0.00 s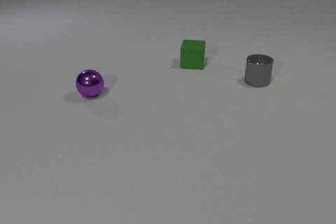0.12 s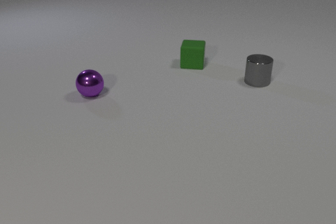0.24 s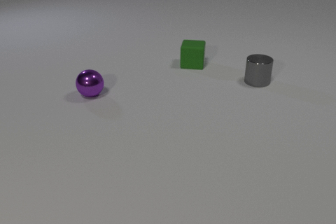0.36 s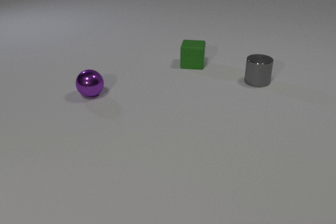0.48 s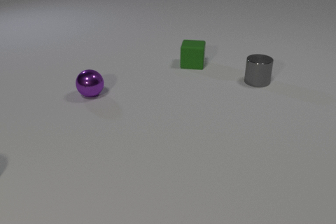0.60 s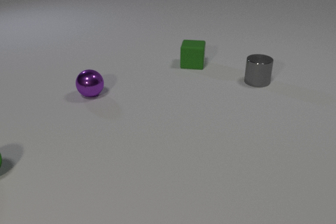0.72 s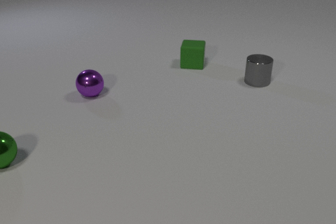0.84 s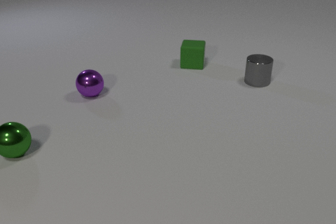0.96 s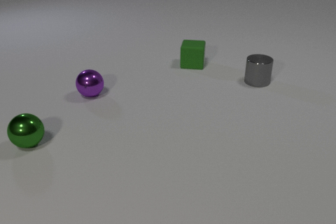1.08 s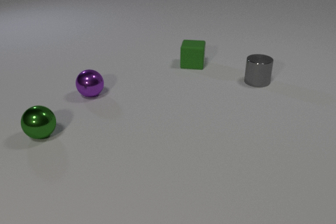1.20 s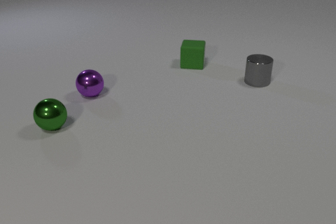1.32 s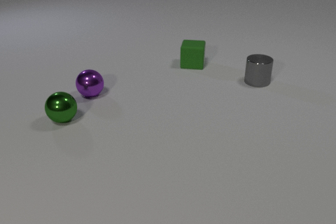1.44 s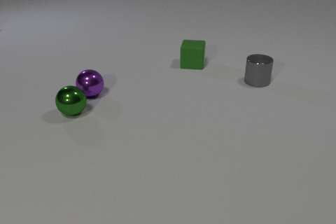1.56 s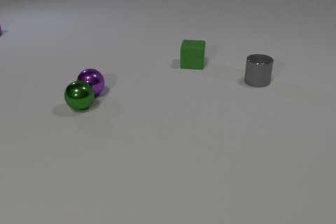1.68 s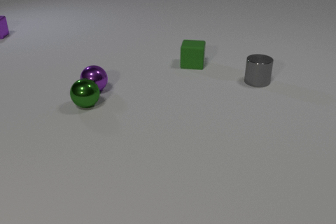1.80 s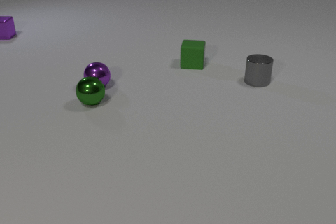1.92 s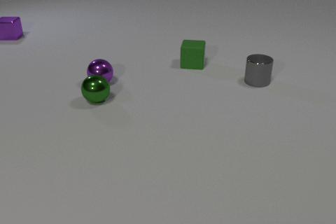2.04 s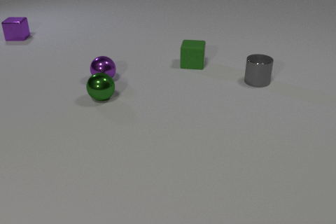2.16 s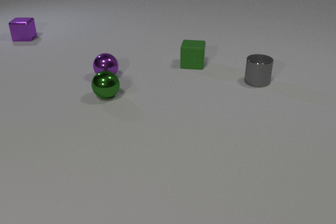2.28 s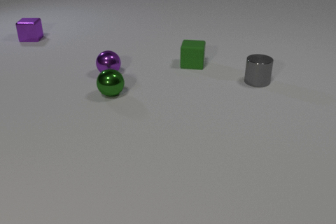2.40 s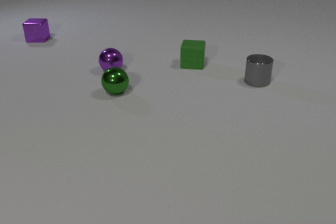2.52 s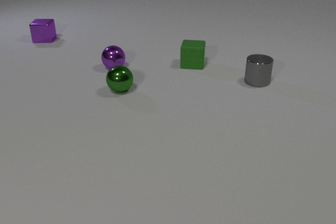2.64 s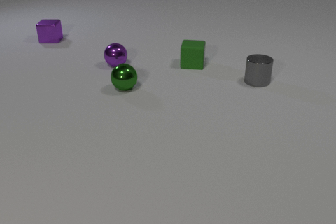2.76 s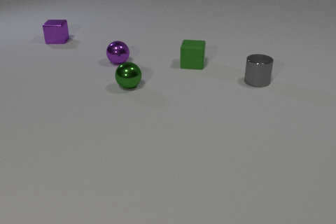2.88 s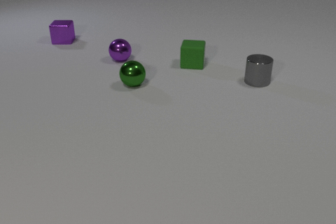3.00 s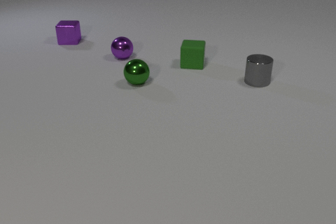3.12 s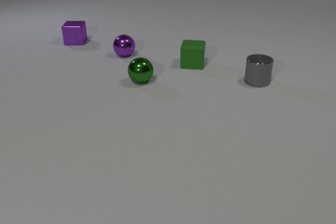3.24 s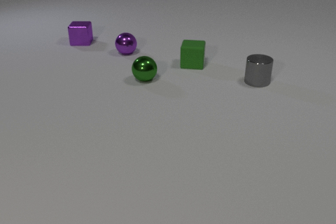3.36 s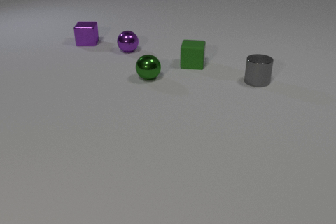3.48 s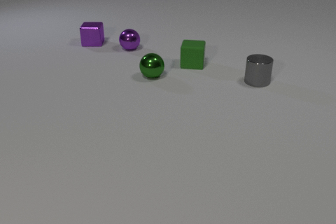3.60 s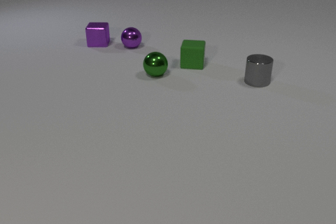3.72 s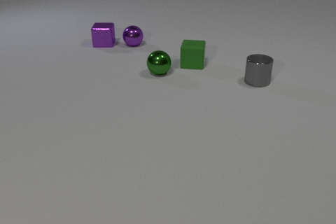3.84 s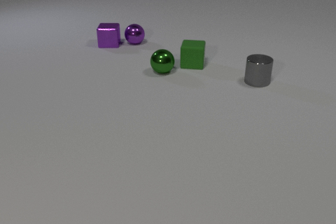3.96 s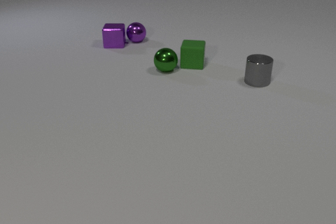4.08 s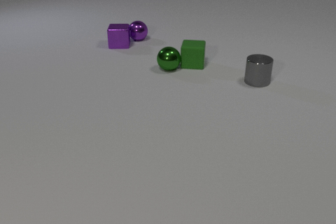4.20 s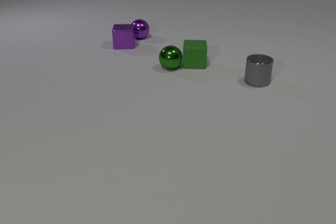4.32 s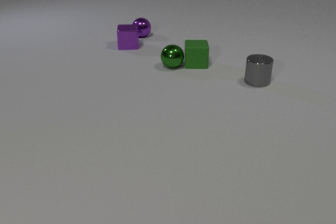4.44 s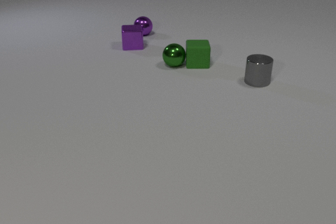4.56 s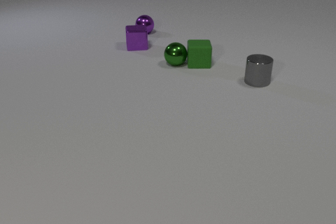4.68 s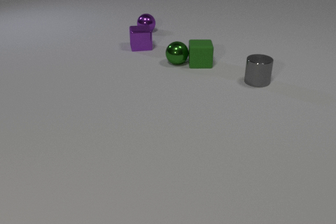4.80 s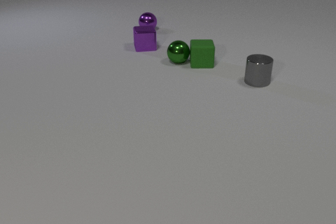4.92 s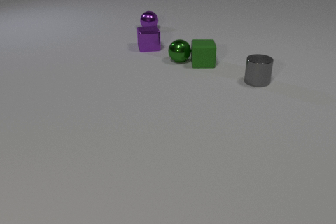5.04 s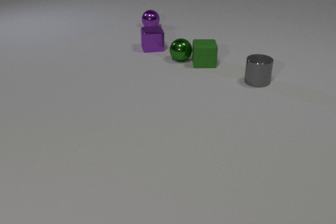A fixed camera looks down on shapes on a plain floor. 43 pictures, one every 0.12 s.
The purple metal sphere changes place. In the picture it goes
away from the camera.
The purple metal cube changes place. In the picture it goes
to the right.
0.00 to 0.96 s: The green metal sphere comes in at the left edge, rolls to the right and away from the camera.
0.96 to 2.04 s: The green metal sphere rolls away from the camera and to the right. The purple metal sphere rolls away from the camera and to the right. The purple metal cube comes in at the left edge, slides to the right and toward the camera. The green metal sphere and the purple metal sphere collide.
2.04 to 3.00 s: The green metal sphere rolls to the right and away from the camera. The purple metal sphere rolls away from the camera. The purple metal cube slides to the right and toward the camera.
3.00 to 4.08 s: The green metal sphere rolls away from the camera and to the right. The purple metal sphere rolls away from the camera. The purple metal cube slides to the right and toward the camera. The purple metal sphere and the purple metal cube collide. The green metal sphere and the green rubber cube collide.
4.08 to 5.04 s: The green metal sphere rolls away from the camera and to the right. The purple metal sphere rolls away from the camera. The green rubber cube slides to the right. The purple metal cube slides to the right.
What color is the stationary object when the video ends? gray.
What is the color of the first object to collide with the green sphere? purple.
What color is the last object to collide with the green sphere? green.
